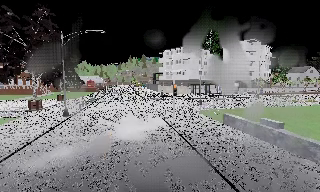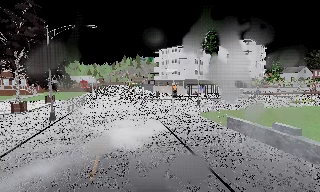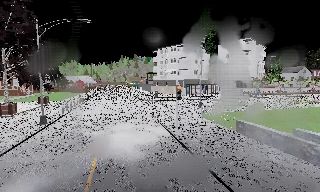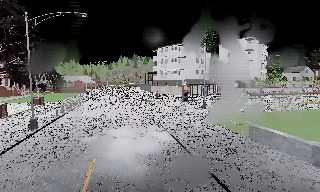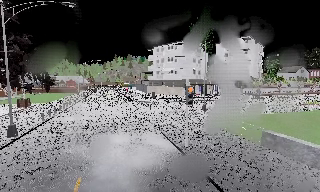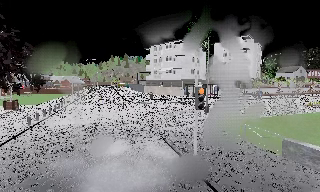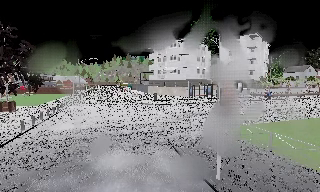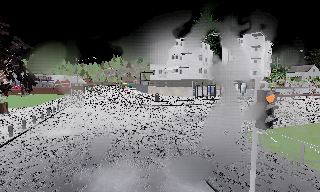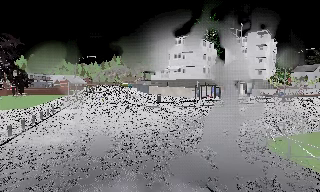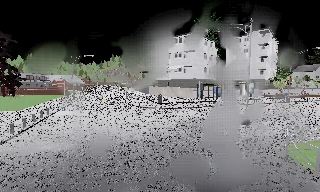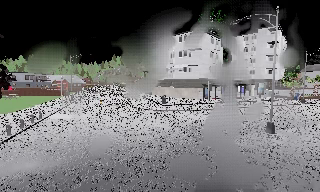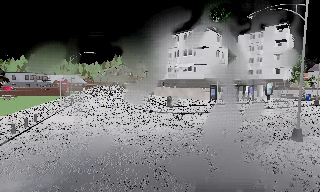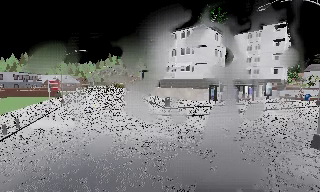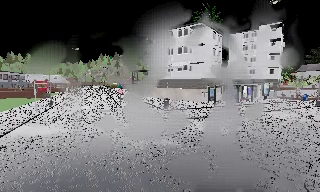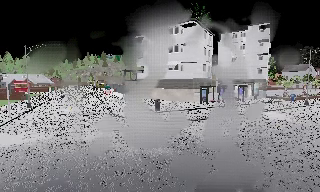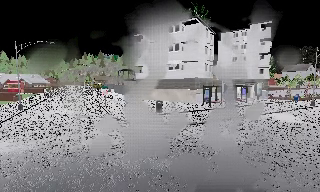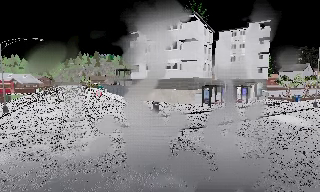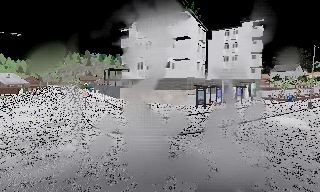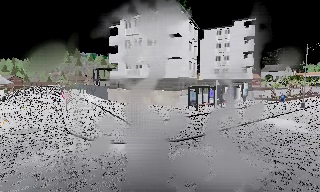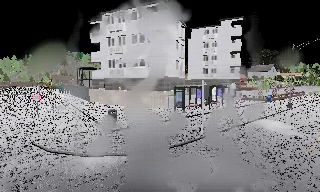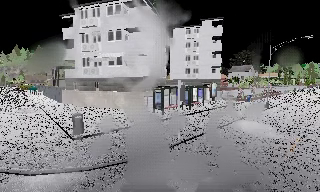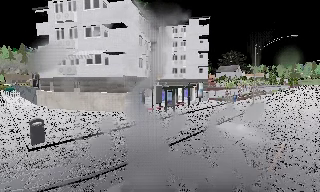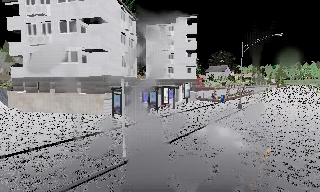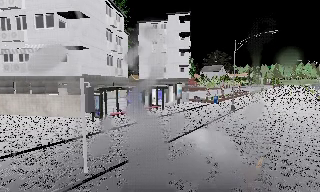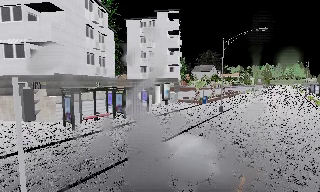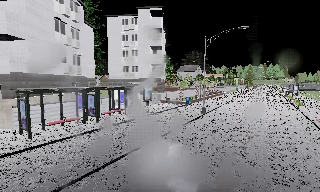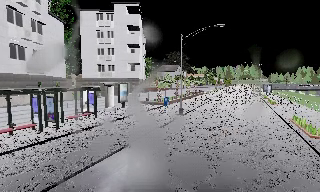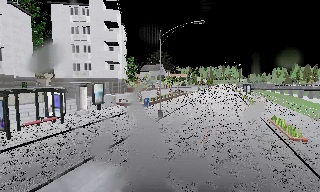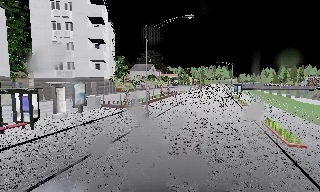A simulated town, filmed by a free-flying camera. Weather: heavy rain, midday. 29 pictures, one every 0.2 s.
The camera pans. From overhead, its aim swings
clockwise.
The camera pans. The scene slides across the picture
to the left.
0.0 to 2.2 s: The camera travels forward, about 14 m, so what stands in front looms larger.
2.2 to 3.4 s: The camera pans to its right, which is clockwise from overhead, by about 15 degrees. It travels forward, about 7 m, so what stands in front looms larger.
3.4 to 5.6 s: The camera swings to its right by about 40 degrees, and the scene slides to the left. It travels forward and to its right, about 14 m.
The film runs forward here.
